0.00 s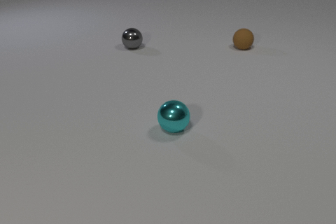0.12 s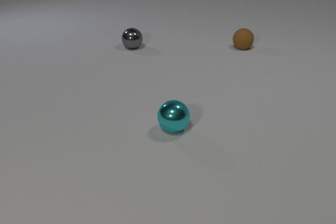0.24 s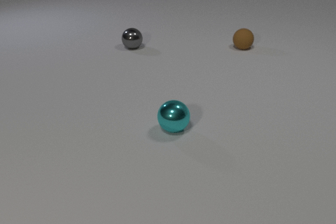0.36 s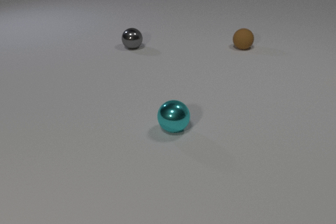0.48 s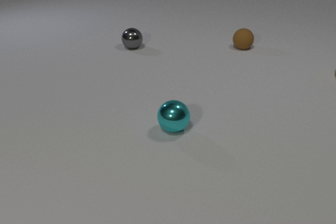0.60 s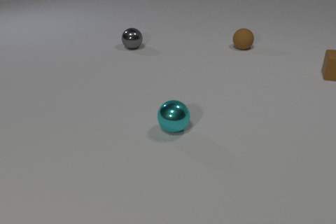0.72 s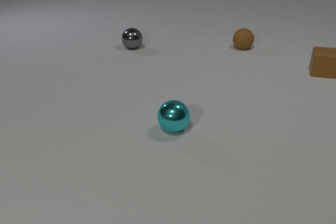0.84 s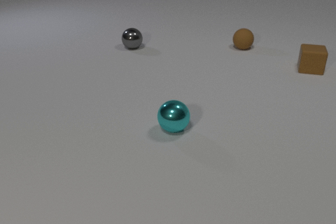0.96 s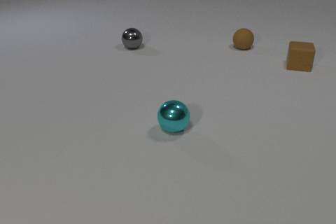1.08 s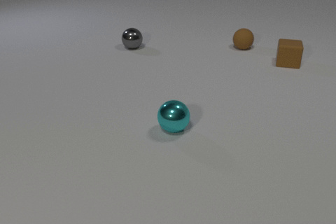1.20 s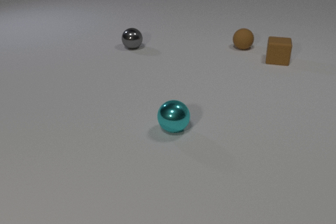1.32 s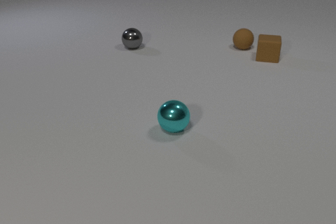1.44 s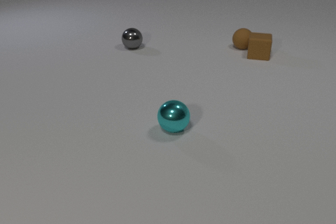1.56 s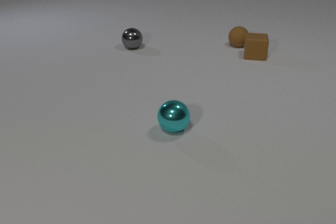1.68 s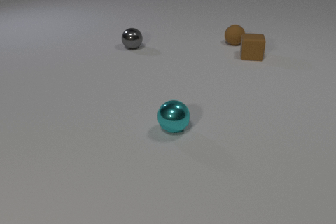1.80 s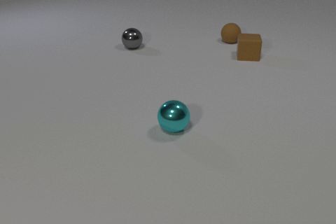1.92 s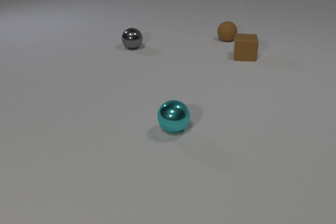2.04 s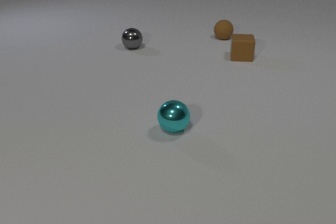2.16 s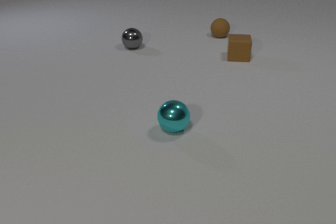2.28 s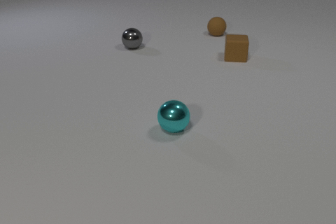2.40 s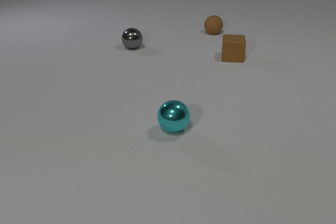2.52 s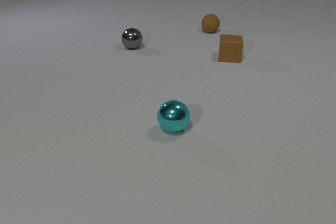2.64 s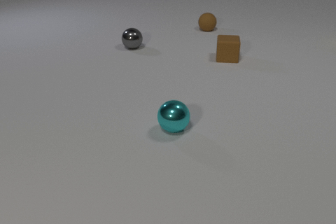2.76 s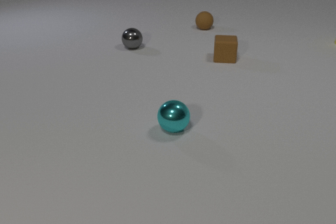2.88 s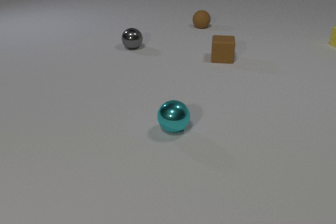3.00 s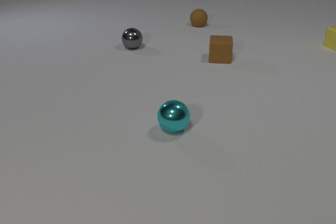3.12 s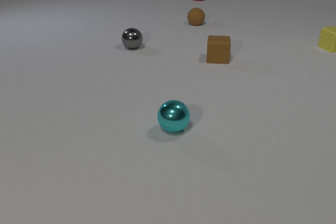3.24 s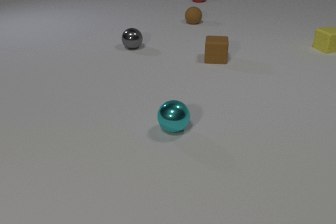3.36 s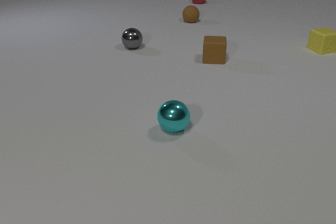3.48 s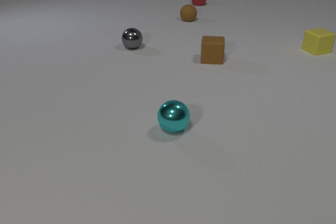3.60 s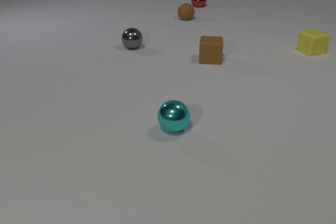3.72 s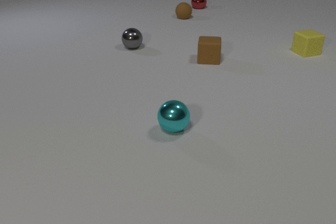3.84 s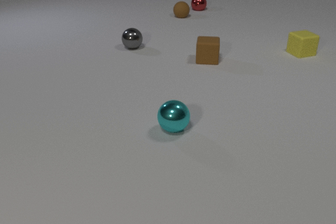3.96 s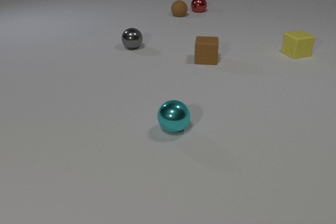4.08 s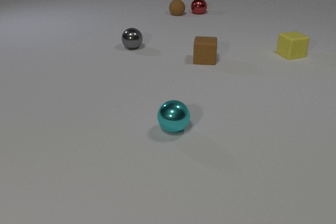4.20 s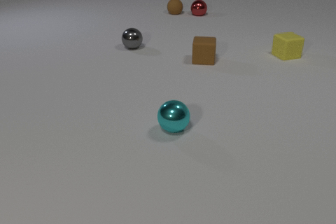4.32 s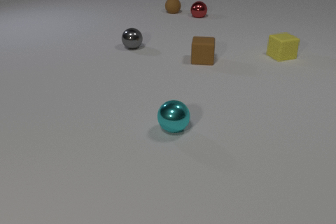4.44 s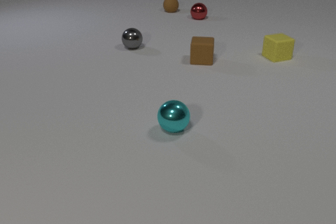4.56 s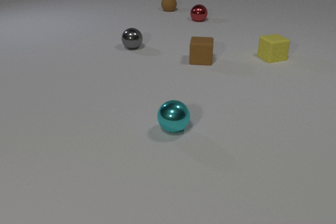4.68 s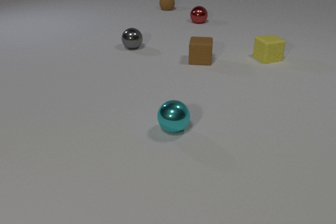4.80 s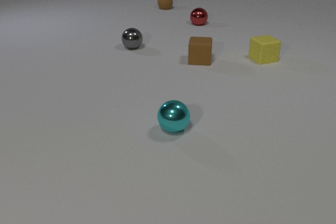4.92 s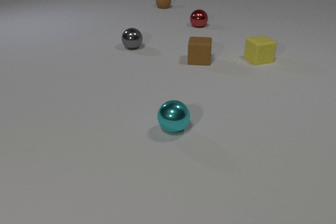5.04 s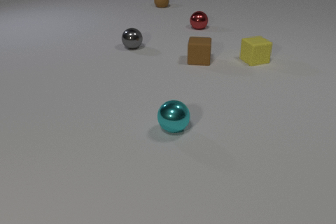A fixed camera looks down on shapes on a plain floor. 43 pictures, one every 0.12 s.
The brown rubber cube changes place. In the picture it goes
to the left.
The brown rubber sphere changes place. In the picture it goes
away from the camera.
0.00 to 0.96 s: The brown rubber cube comes in at the right edge, slides to the left.
0.96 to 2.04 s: The brown rubber cube slides to the left. The brown rubber sphere rolls away from the camera and to the left. The brown rubber cube and the brown rubber sphere collide.
2.04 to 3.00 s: The brown rubber cube slides to the left. The brown rubber sphere rolls away from the camera and to the left. The red metal sphere comes in at the top edge. The yellow rubber cube comes in at the right edge, slides toward the camera and to the left.
3.00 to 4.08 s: The brown rubber cube slides to the left. The brown rubber sphere rolls away from the camera and to the left. The red metal sphere rolls toward the camera. The yellow rubber cube slides to the left and toward the camera.
4.08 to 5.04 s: The brown rubber cube slides to the left. The brown rubber sphere rolls away from the camera and to the left. The red metal sphere rolls toward the camera. The yellow rubber cube slides to the left and toward the camera.
What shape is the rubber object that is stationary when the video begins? sphere.
What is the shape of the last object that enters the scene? sphere.
What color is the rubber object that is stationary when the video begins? brown.
